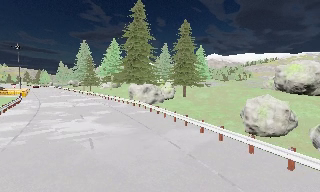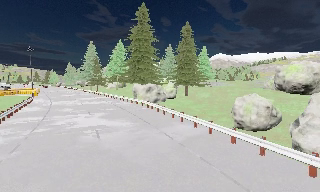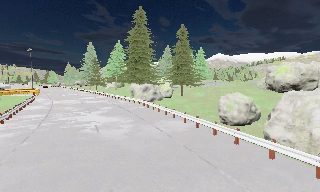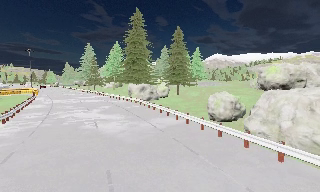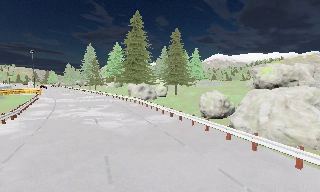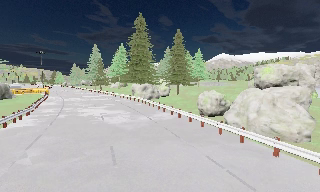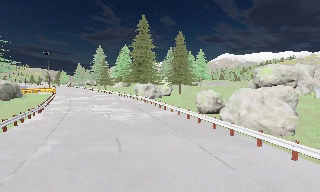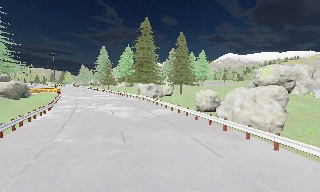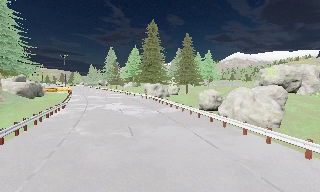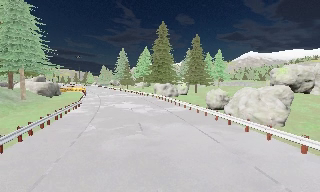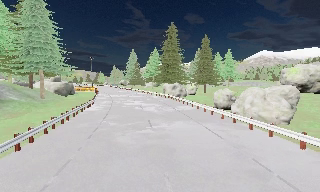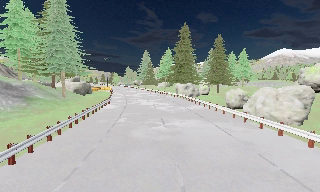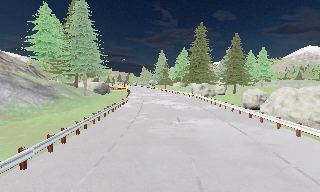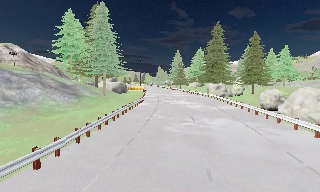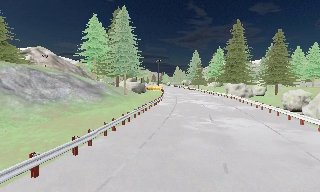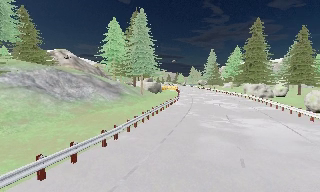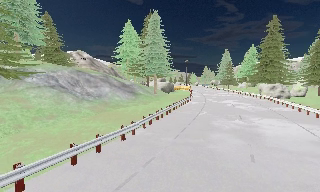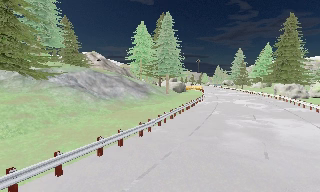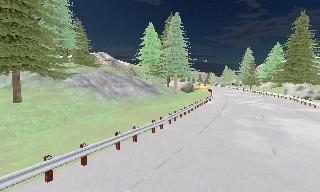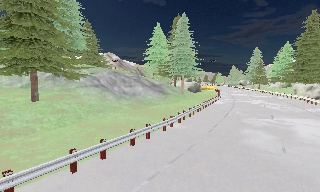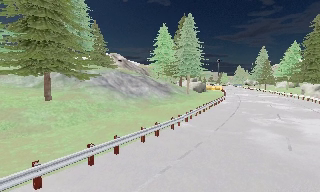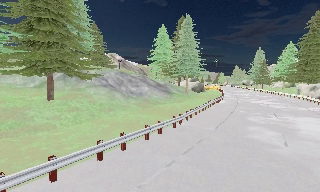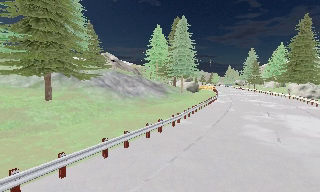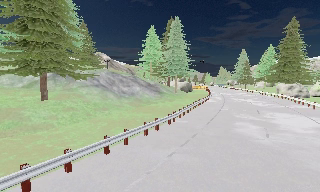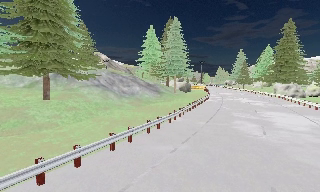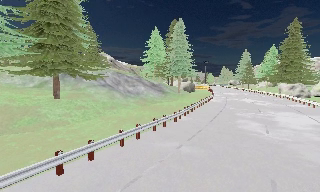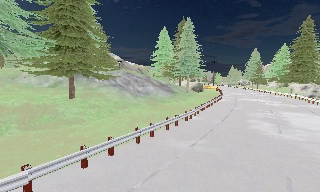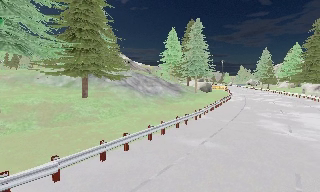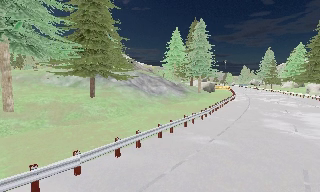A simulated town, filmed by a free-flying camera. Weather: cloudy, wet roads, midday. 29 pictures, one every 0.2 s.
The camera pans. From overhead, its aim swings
counterclockwise.
The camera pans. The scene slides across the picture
to the right.
0.0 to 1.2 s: The camera travels backward, about 7 m, so what stands in front gets smaller.
1.2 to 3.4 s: The scene slides to the right, as the camera pans about 45 degrees to its left. It travels backward, about 8 m.
3.4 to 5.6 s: The camera travels backward and to its left, about 5 m, so what stands in front gets smaller.
The film runs backward here.
